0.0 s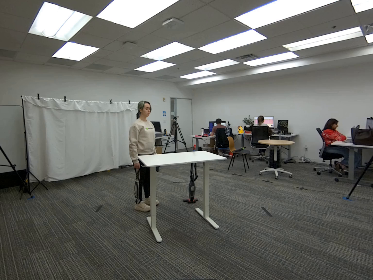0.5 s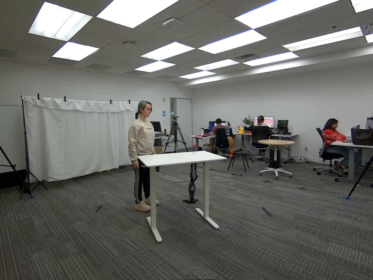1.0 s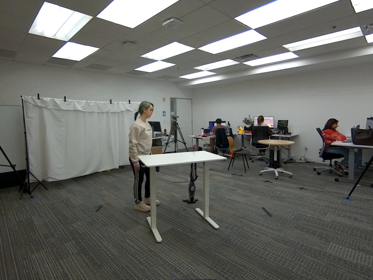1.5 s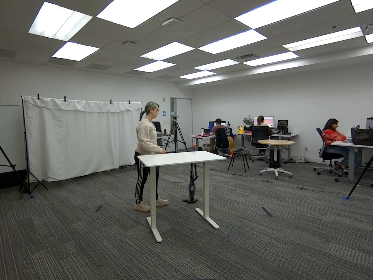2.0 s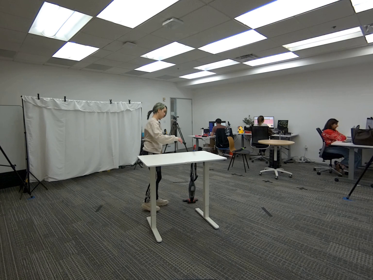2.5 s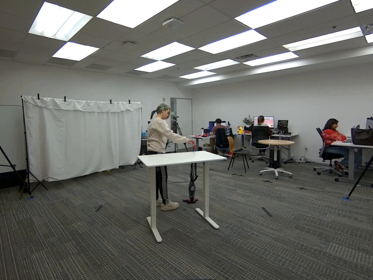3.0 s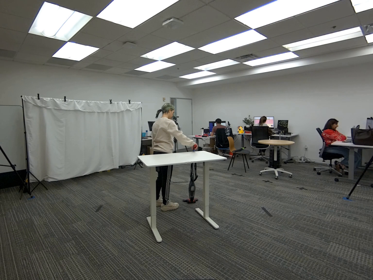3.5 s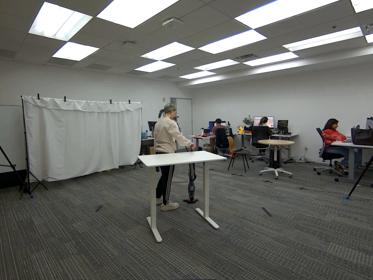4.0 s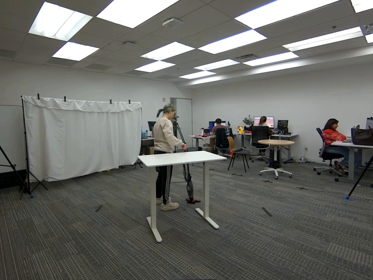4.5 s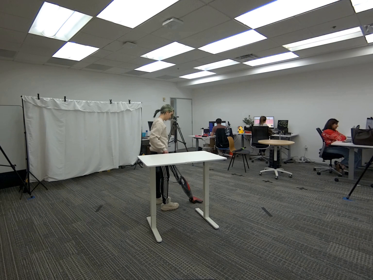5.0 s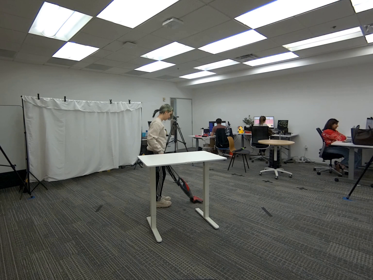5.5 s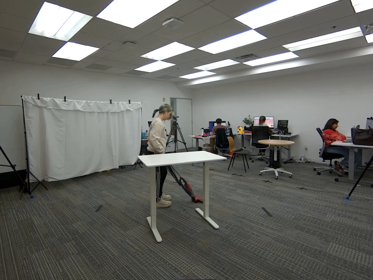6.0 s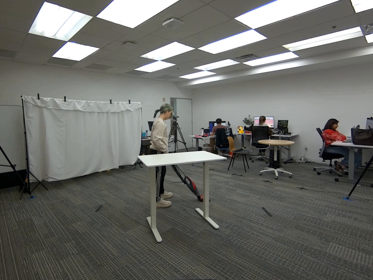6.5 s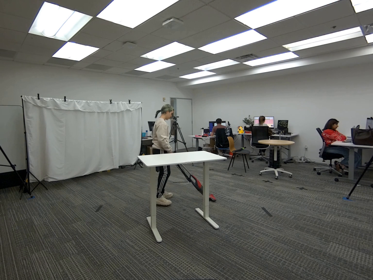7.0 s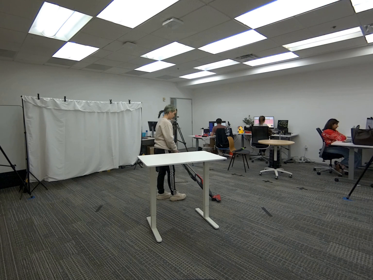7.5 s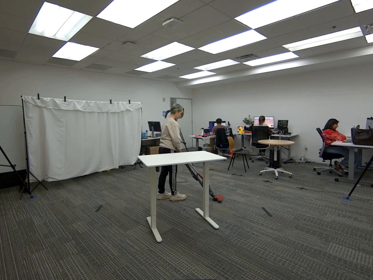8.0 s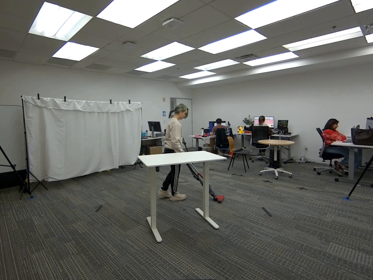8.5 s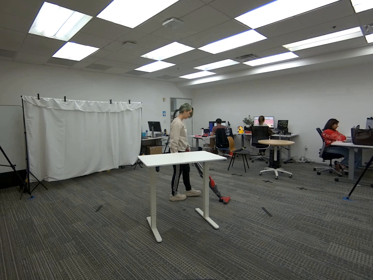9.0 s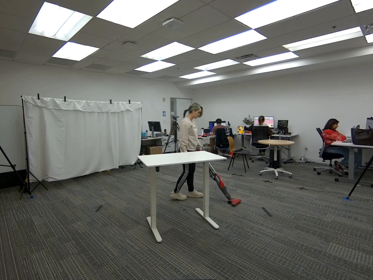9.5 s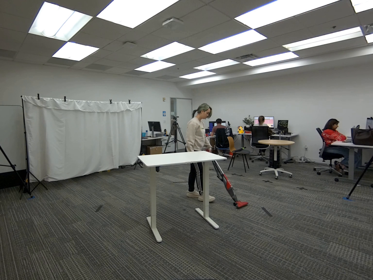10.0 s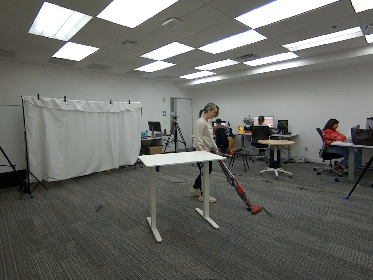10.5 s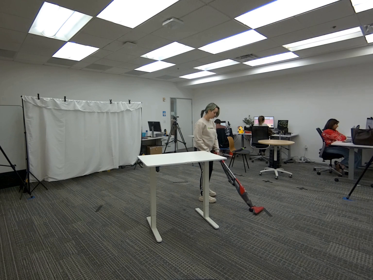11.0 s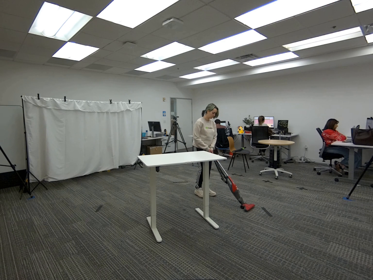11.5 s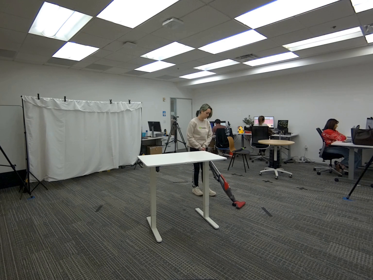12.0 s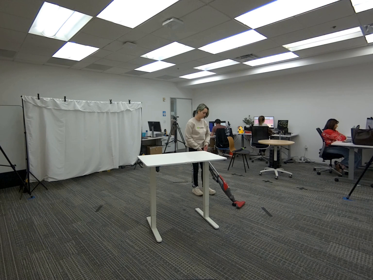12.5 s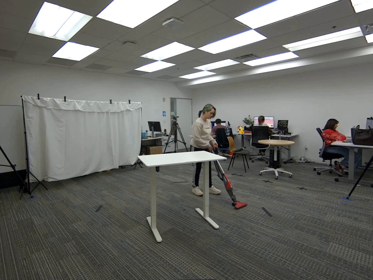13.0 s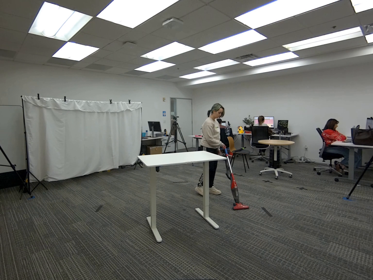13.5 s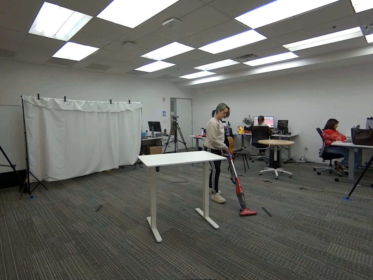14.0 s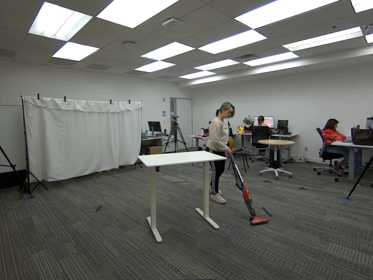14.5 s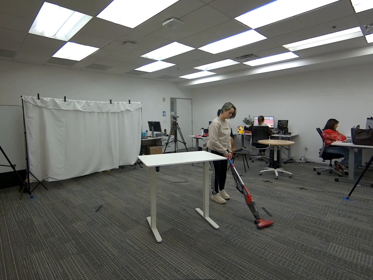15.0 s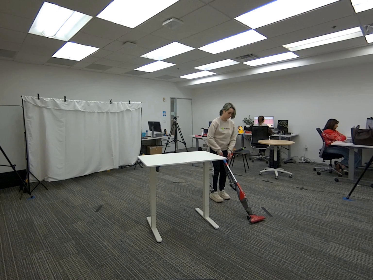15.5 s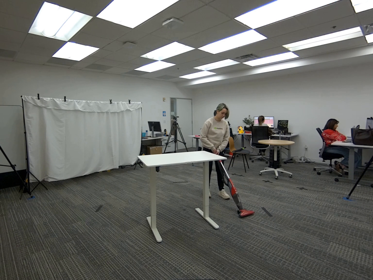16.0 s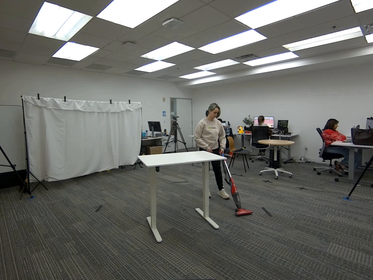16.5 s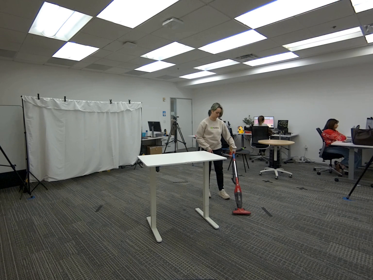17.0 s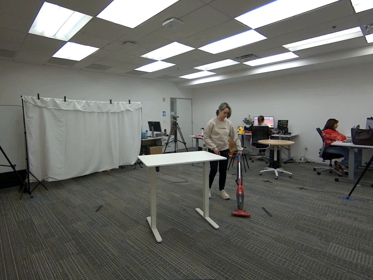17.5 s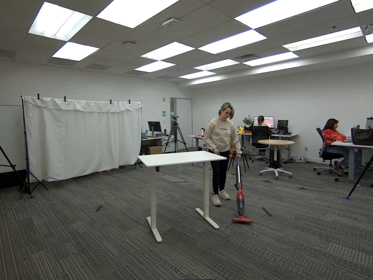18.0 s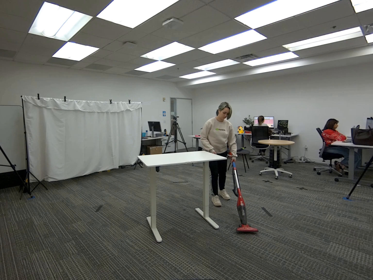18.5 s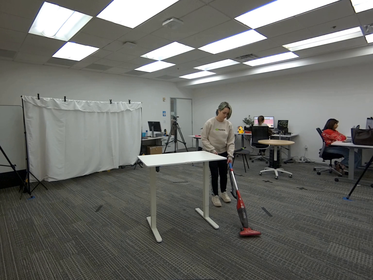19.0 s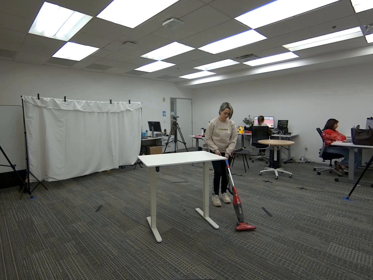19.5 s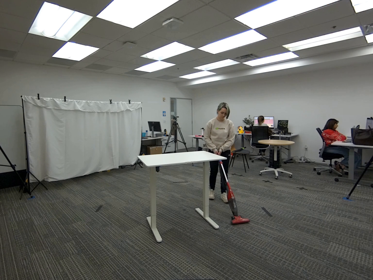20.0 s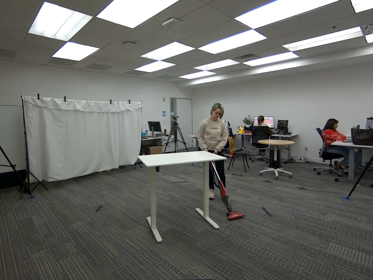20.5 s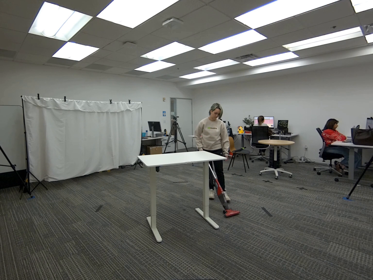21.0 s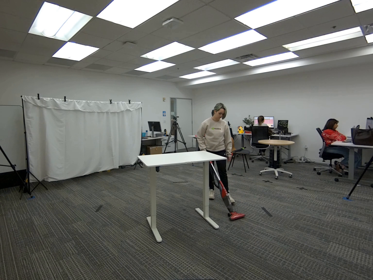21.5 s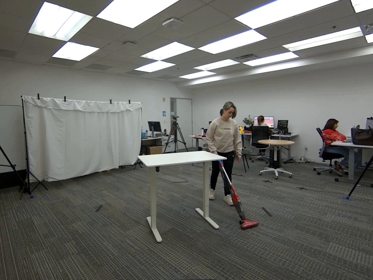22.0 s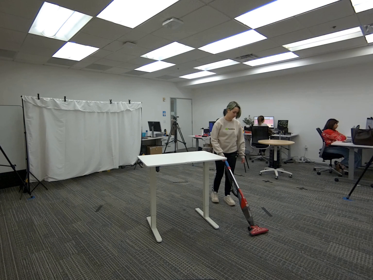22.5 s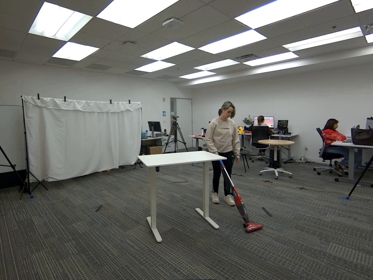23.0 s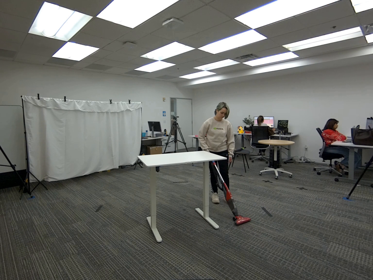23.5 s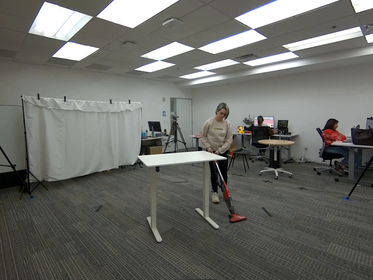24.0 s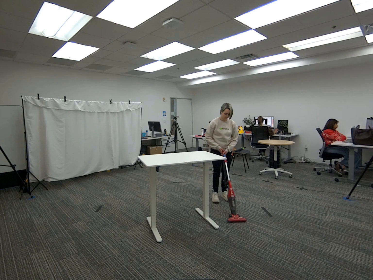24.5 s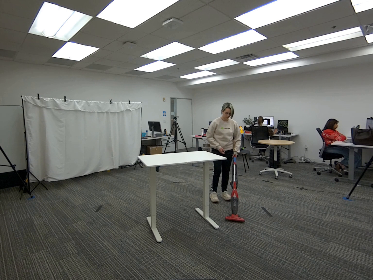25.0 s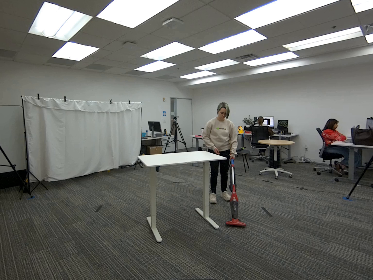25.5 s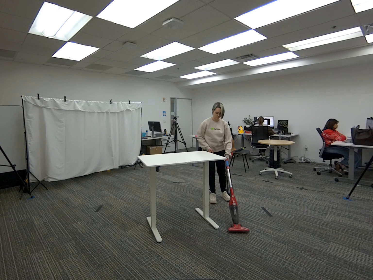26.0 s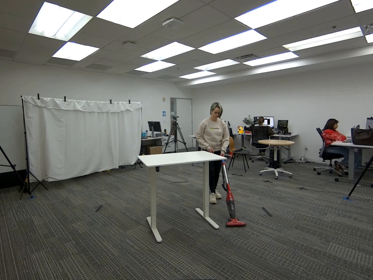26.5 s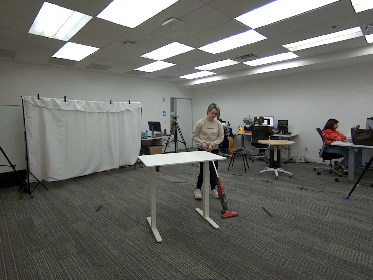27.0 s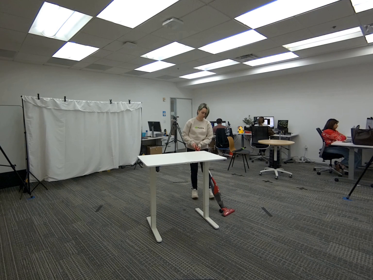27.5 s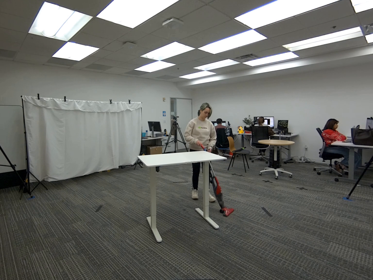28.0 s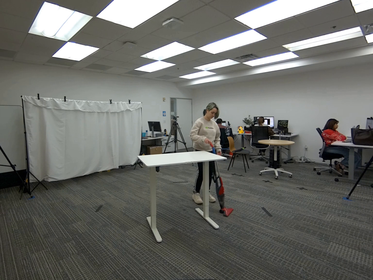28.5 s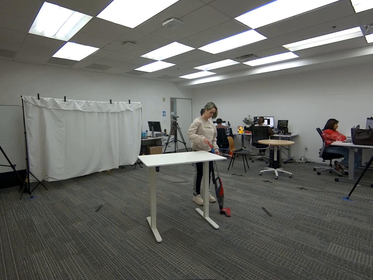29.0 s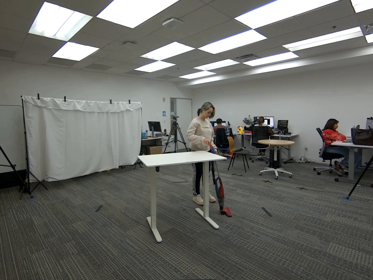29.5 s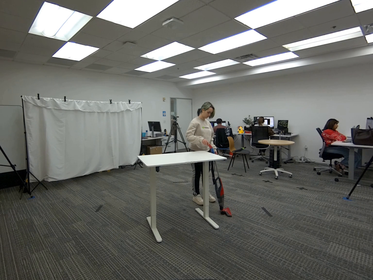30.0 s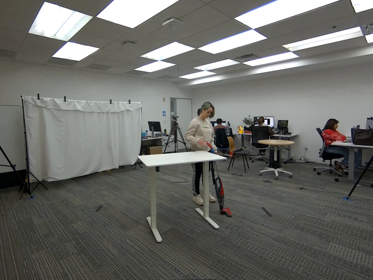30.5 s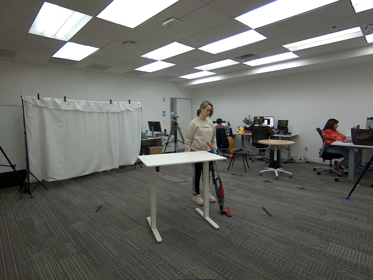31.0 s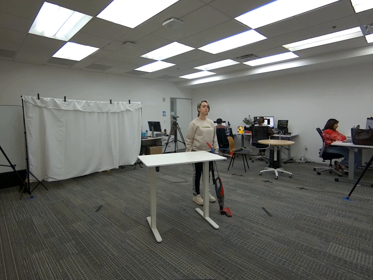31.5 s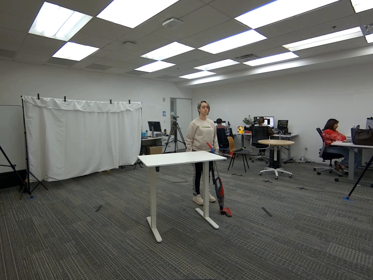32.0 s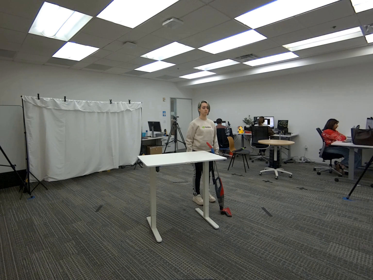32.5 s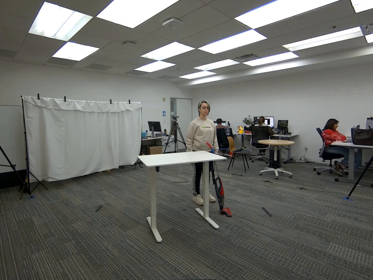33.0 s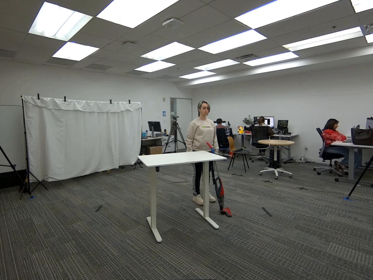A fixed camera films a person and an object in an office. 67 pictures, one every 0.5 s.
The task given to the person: Walk over to the vacuum leaning against the white desk. Using your right hand, grasp the handle and perform a vacuuming motion around the desk. Then switch to your left hand and continue the vacuuming motion. Alternate hands while continuing to vacuum around the desk until the end of the sequence. Finally, return the vacuum to its original position, leaning against the white desk.
